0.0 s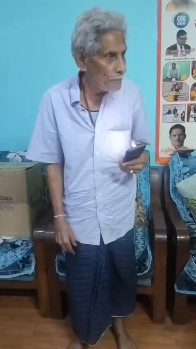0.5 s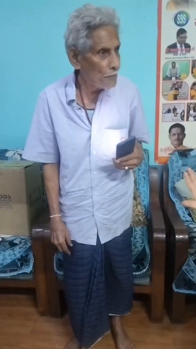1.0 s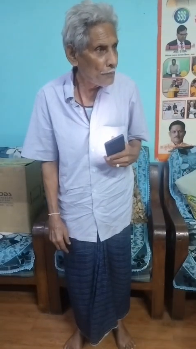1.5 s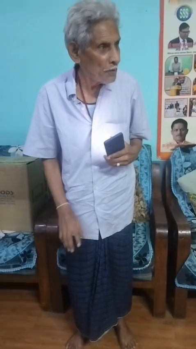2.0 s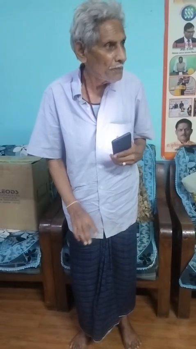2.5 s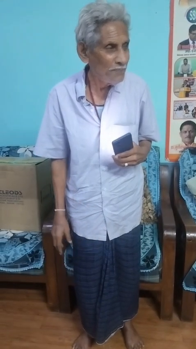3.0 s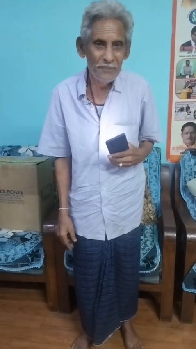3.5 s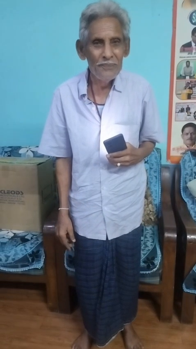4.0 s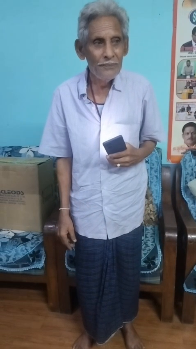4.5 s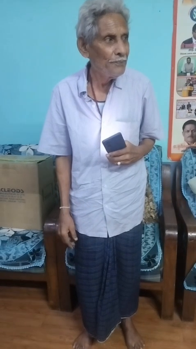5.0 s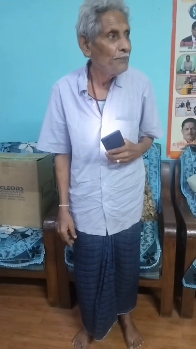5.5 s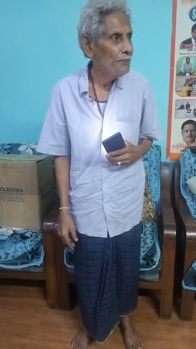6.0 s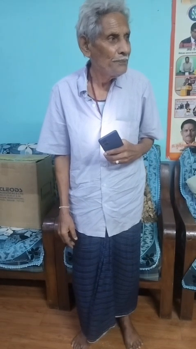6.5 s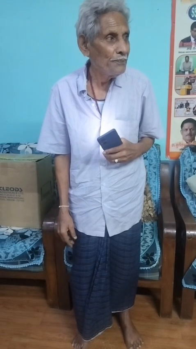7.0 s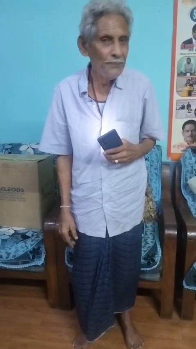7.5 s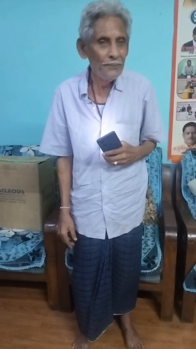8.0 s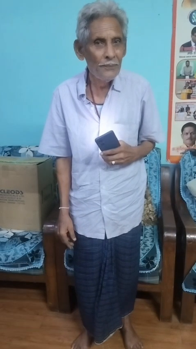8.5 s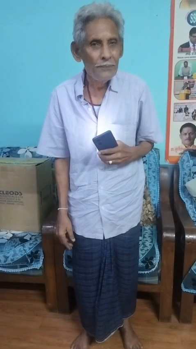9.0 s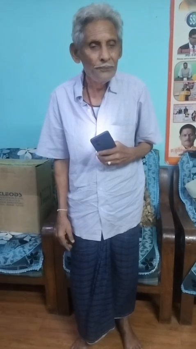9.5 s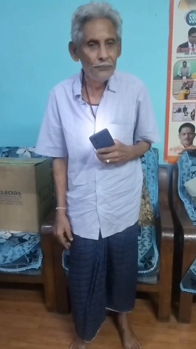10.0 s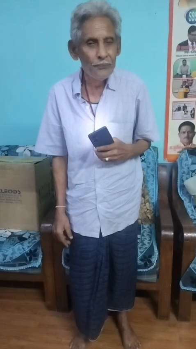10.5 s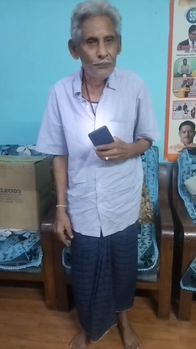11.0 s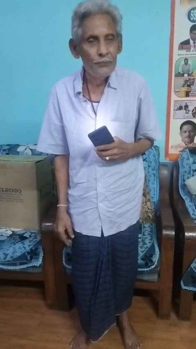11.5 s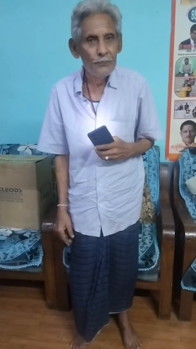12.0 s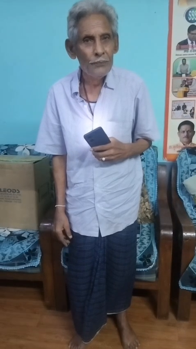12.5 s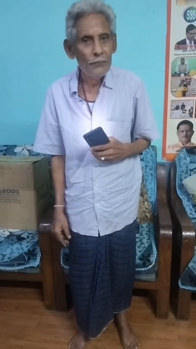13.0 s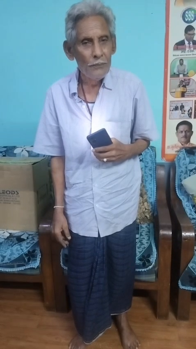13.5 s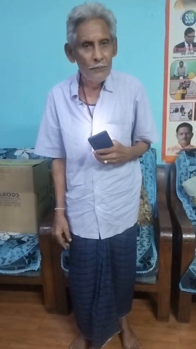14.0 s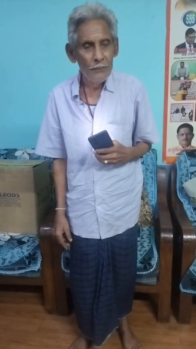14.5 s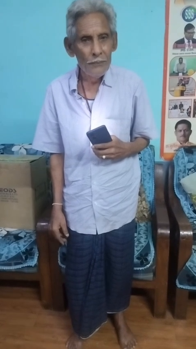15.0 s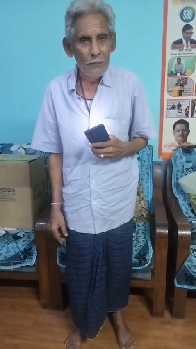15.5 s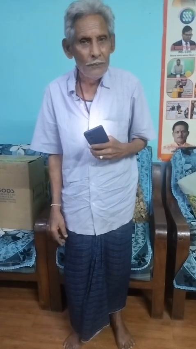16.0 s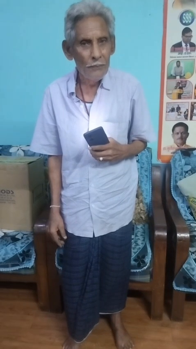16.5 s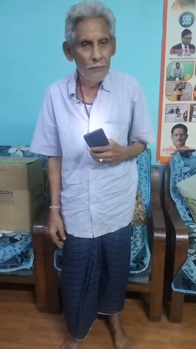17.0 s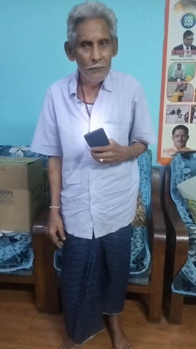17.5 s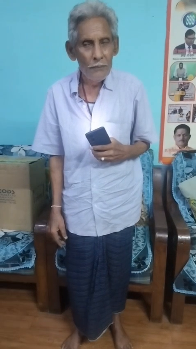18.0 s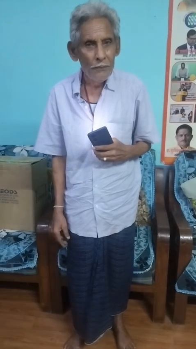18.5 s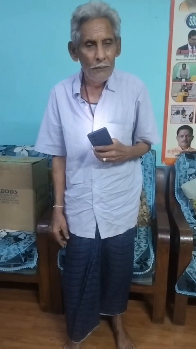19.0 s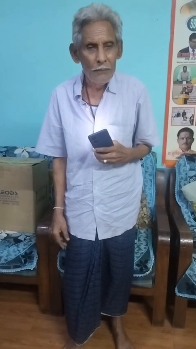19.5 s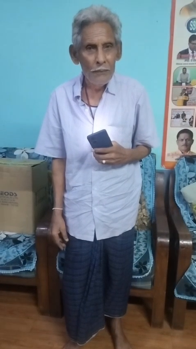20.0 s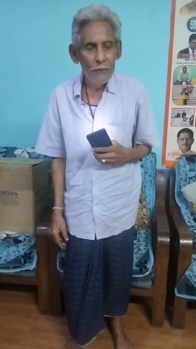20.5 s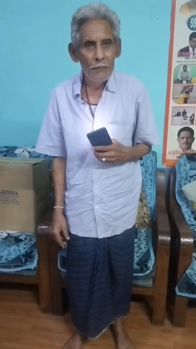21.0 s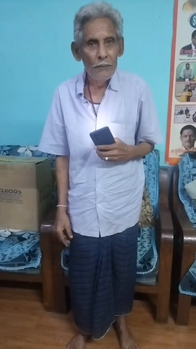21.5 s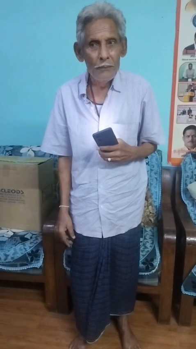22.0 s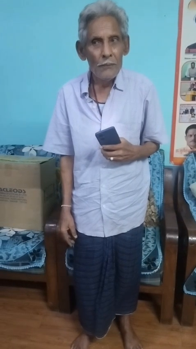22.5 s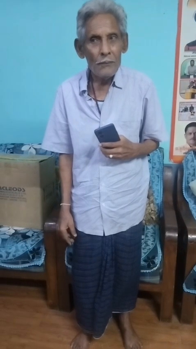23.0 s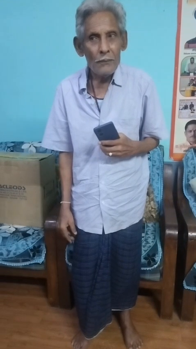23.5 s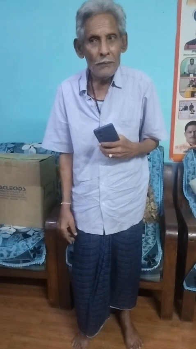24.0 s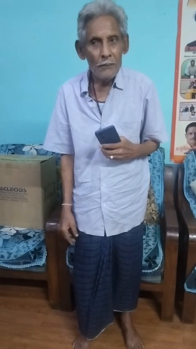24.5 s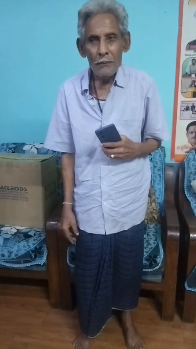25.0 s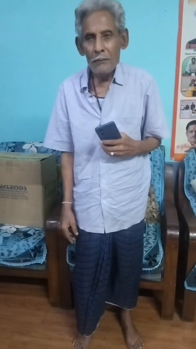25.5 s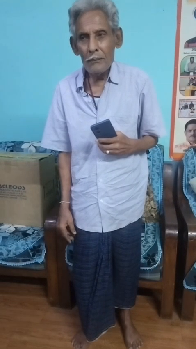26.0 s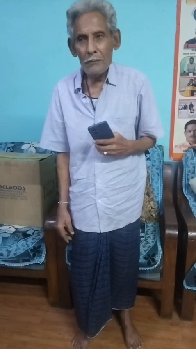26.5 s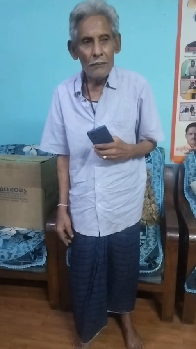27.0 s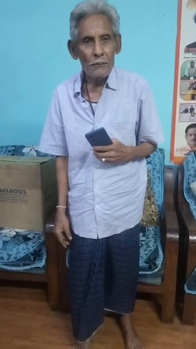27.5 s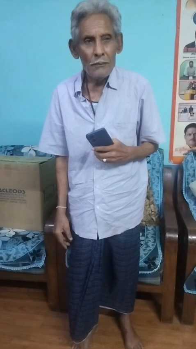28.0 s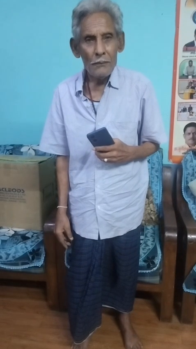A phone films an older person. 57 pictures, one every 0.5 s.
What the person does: Standing.
